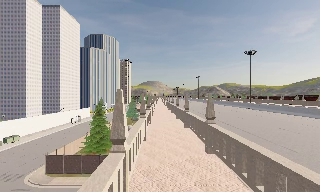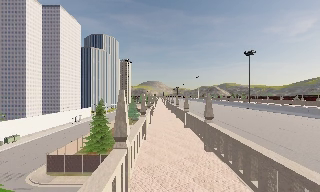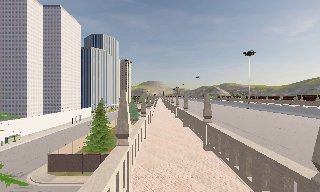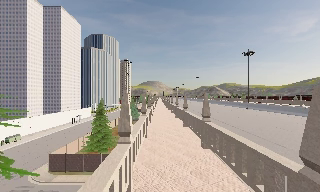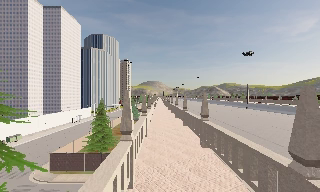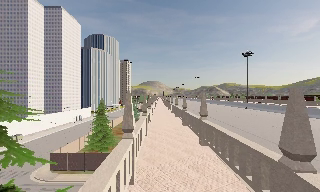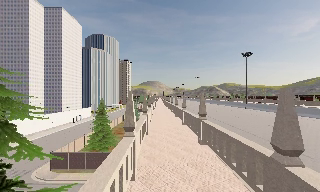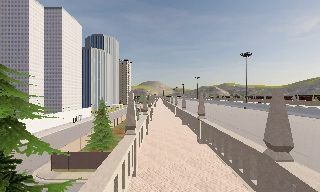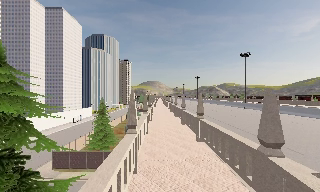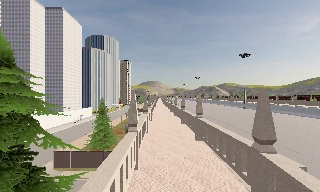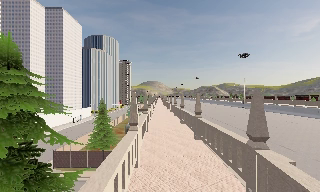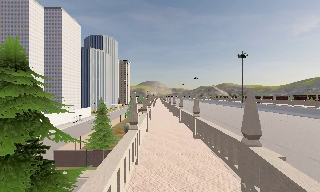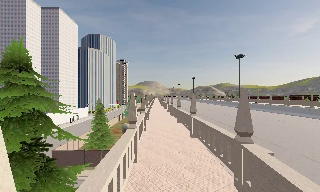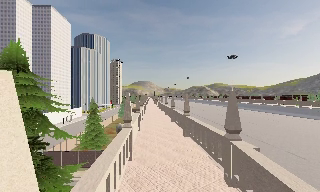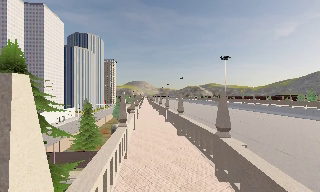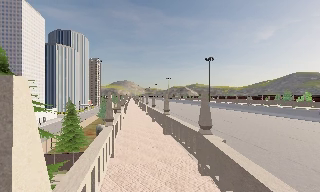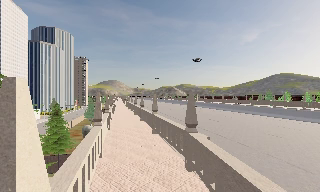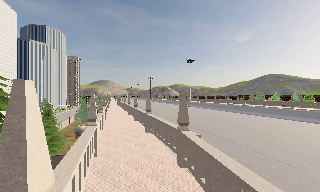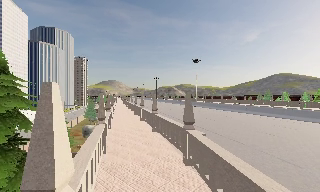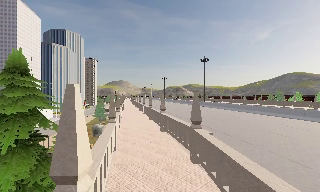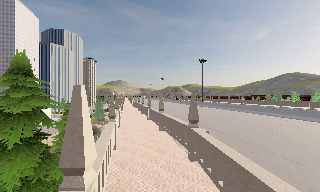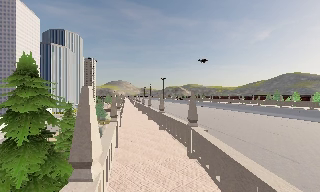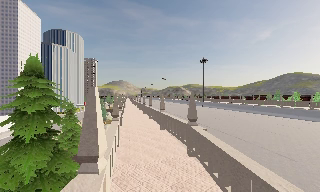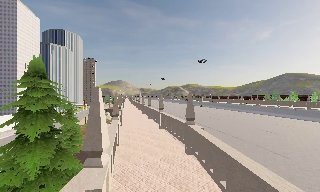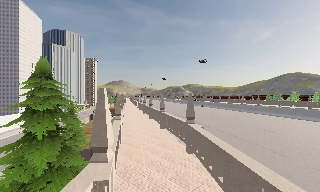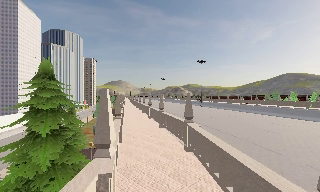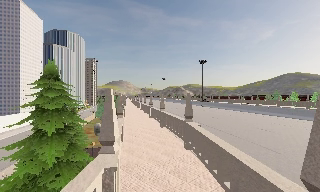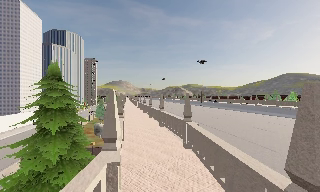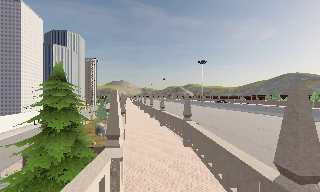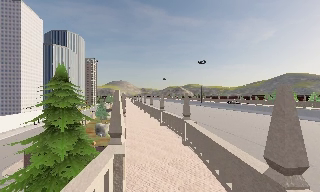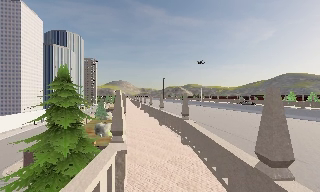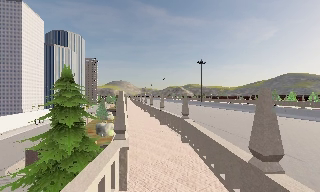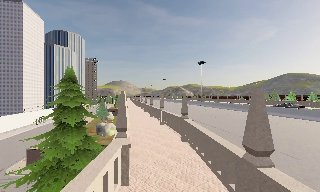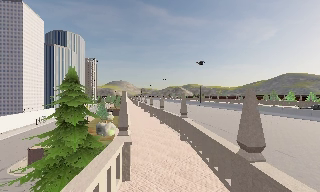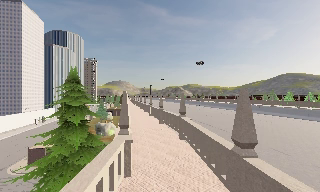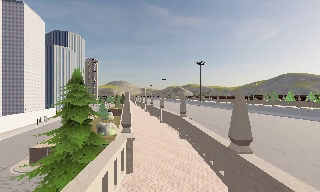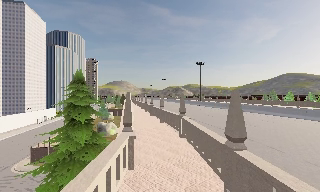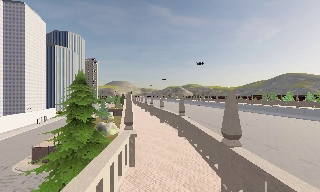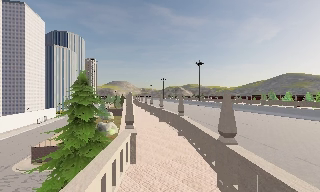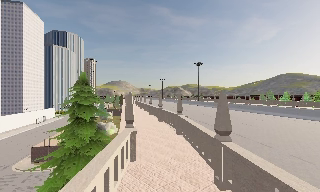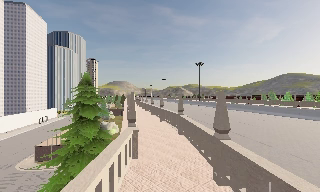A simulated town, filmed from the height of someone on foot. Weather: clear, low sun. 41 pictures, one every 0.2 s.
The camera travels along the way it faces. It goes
backward.
0.0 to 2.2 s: The camera travels backward, about 2.5 m, so what stands in front gets smaller.
2.2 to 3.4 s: The camera swings to its right by about 15 degrees, and the scene slides to the left. It travels backward, about 1.5 m, so what stands in front gets smaller.
3.4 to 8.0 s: The camera travels backward, about 5 m, so what stands in front gets smaller.
The film runs backward here.
